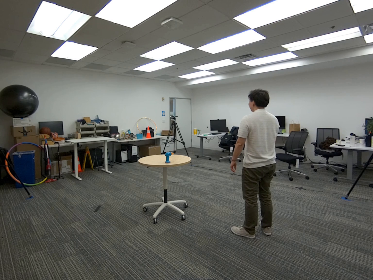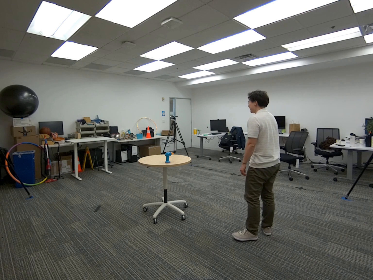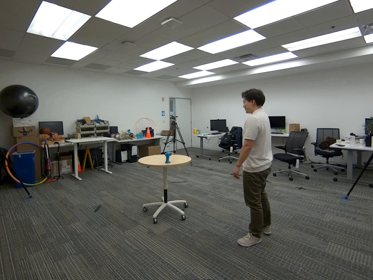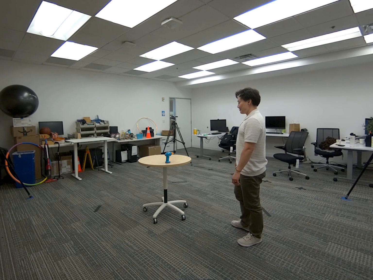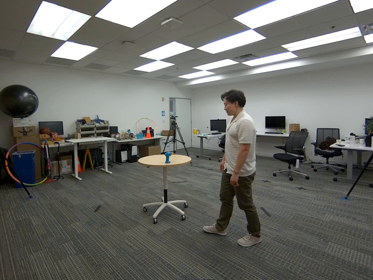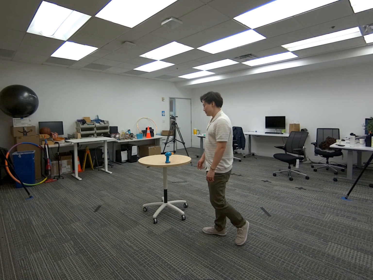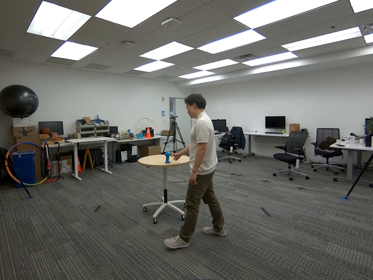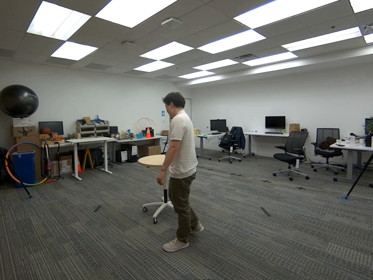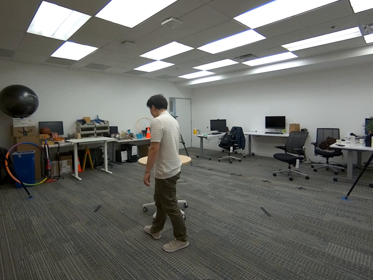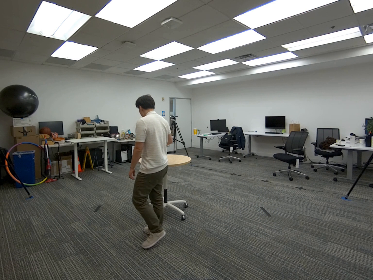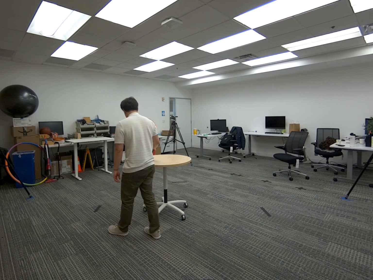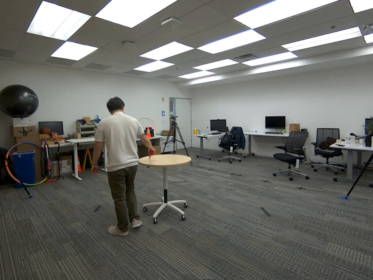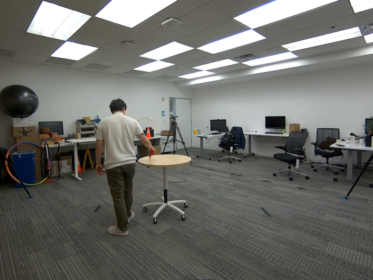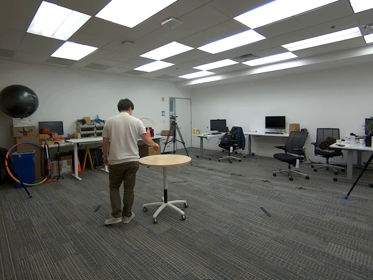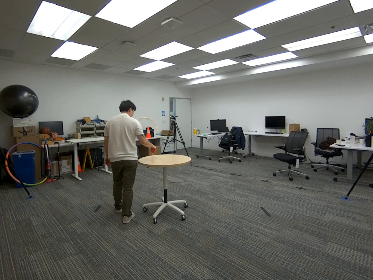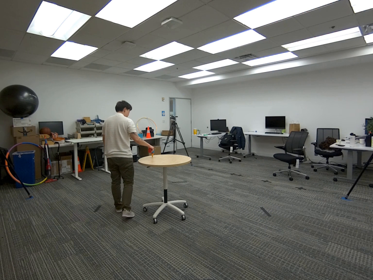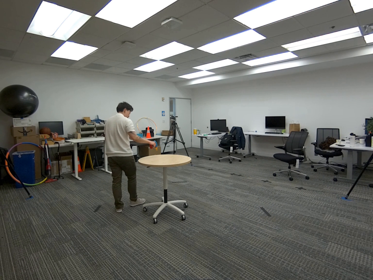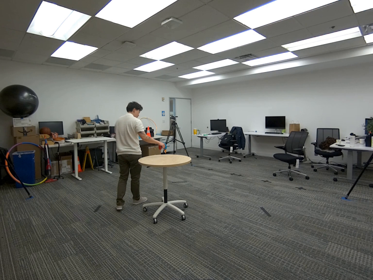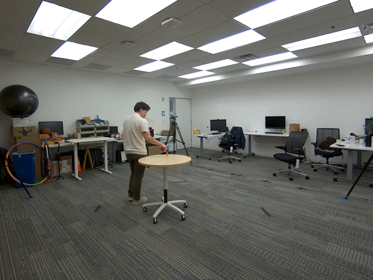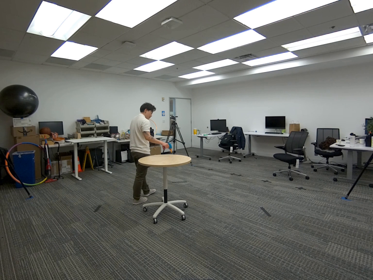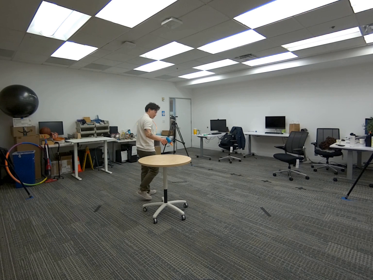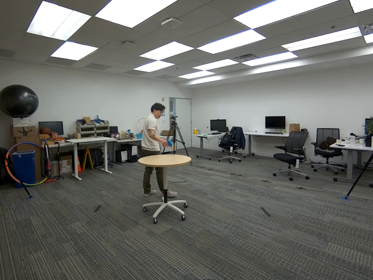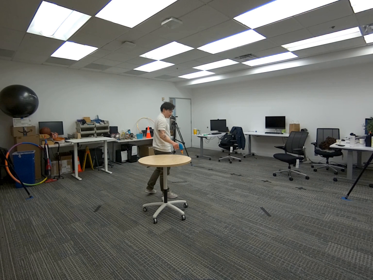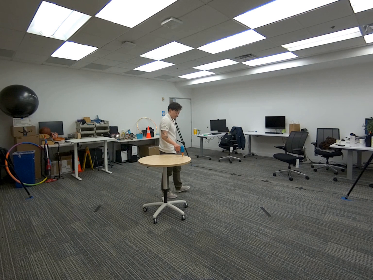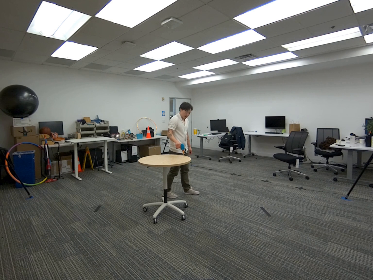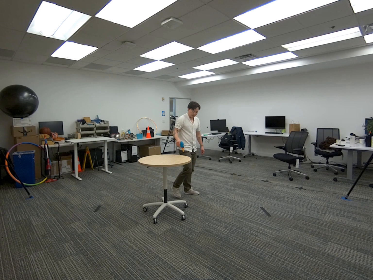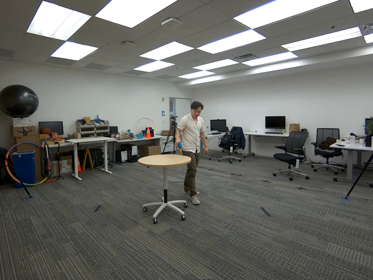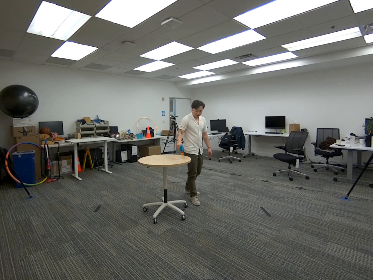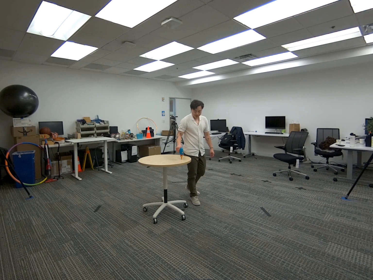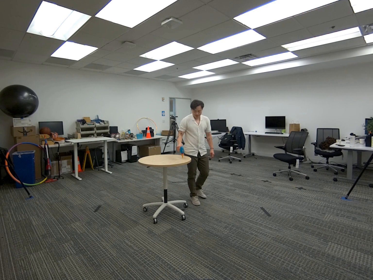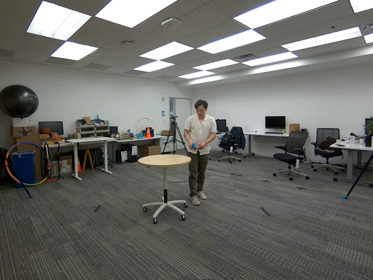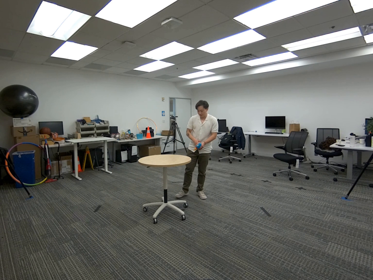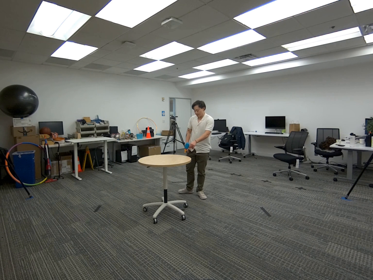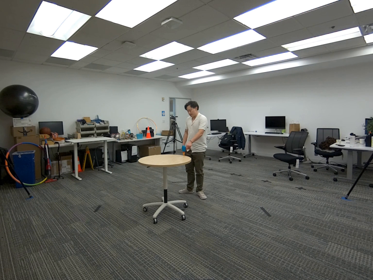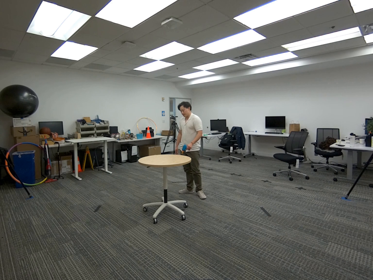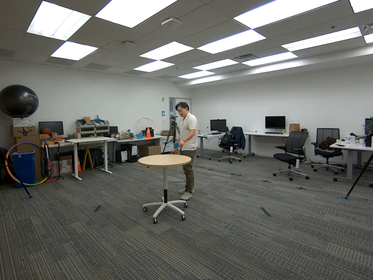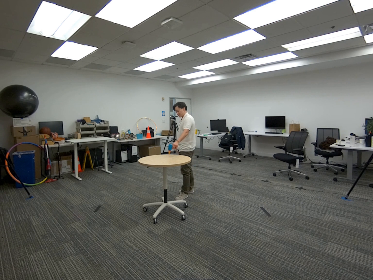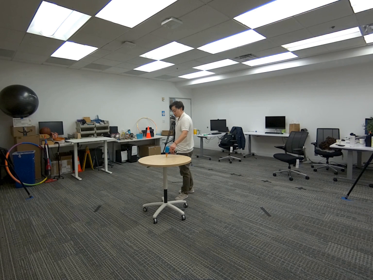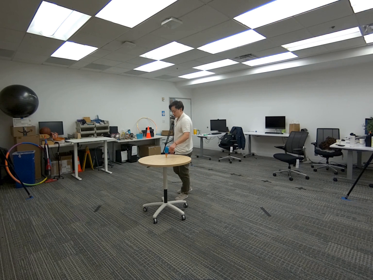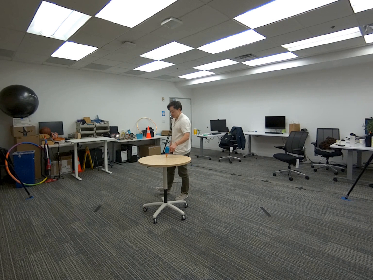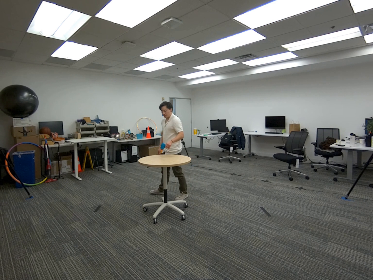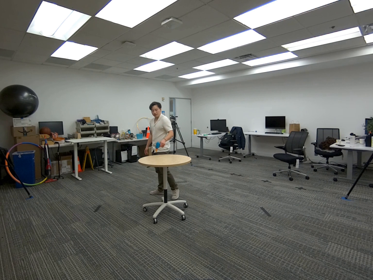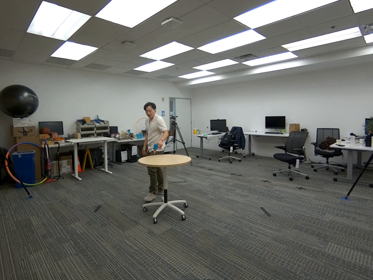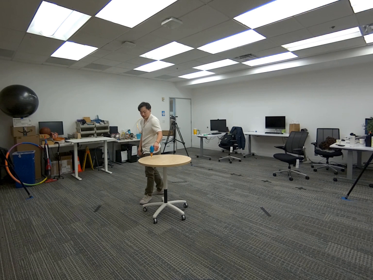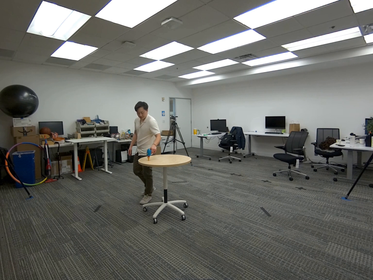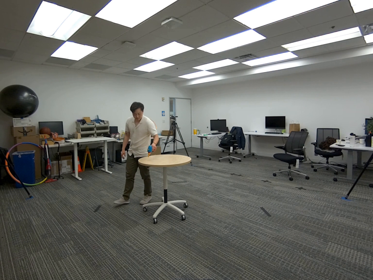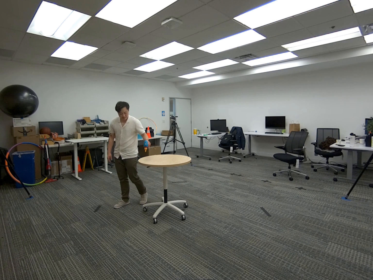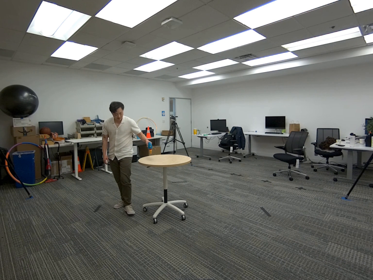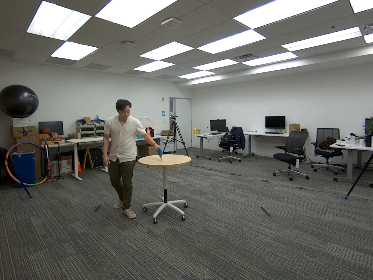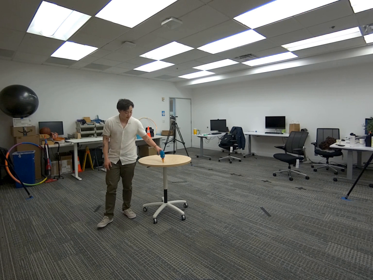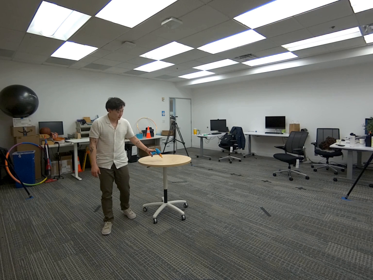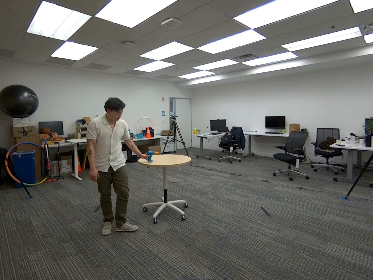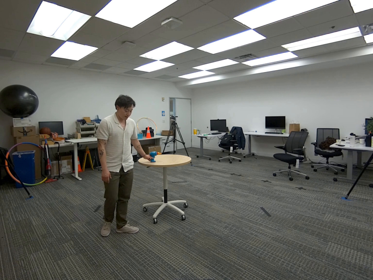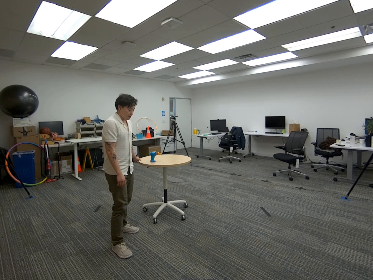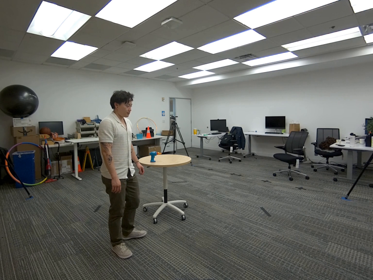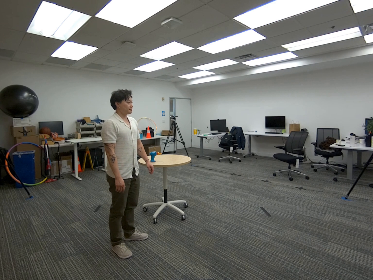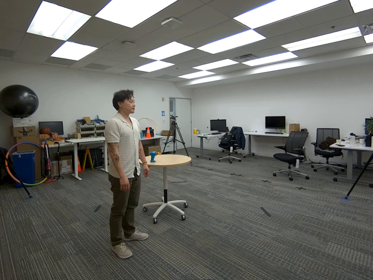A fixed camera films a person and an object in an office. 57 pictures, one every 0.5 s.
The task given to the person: Walk over to the toy drill on the round table and preform drilling motions on the top of the round table. Place the drill on the desk when complete.
